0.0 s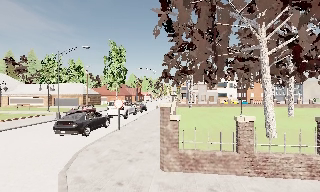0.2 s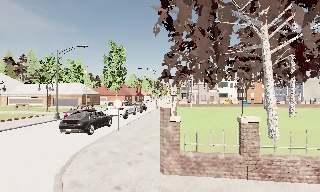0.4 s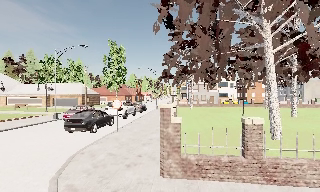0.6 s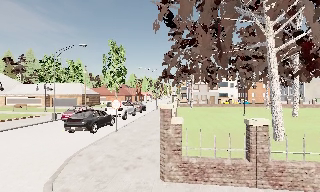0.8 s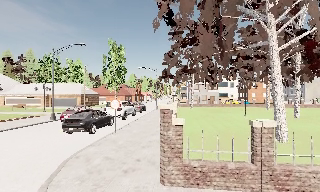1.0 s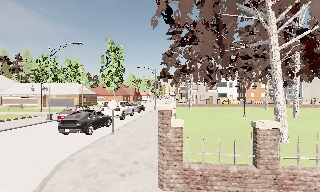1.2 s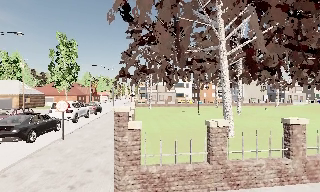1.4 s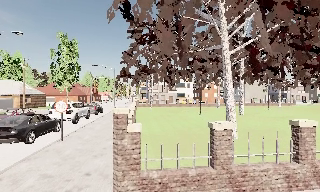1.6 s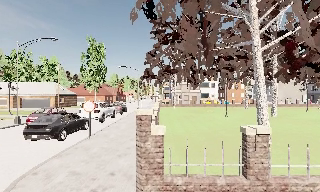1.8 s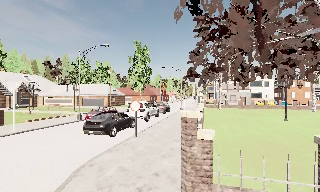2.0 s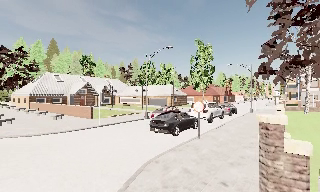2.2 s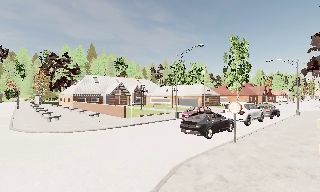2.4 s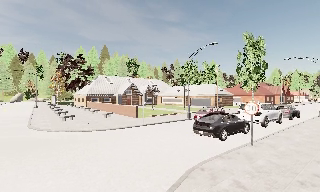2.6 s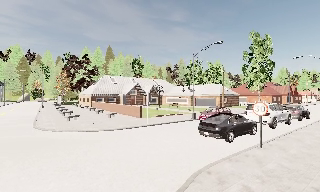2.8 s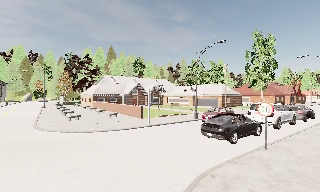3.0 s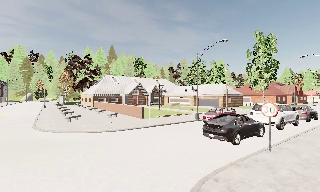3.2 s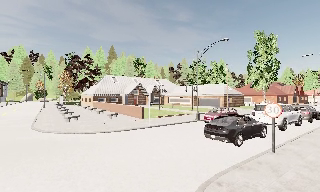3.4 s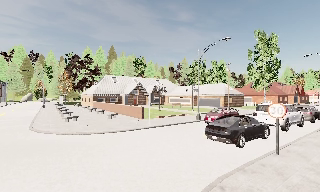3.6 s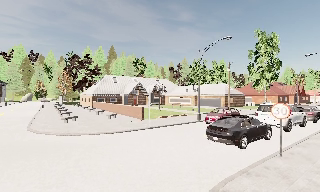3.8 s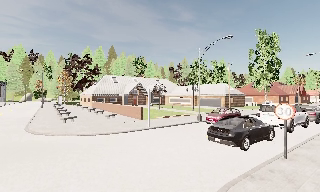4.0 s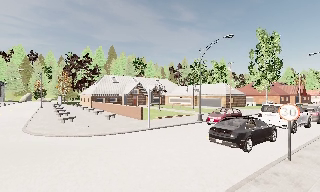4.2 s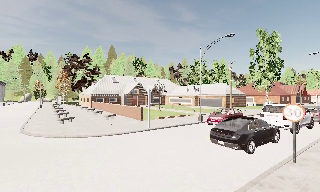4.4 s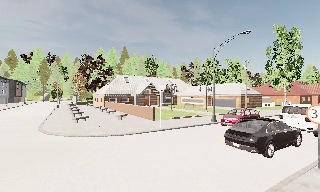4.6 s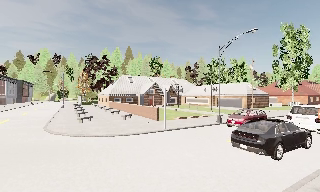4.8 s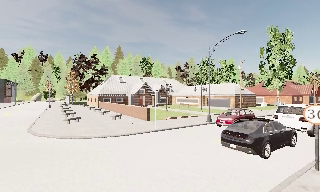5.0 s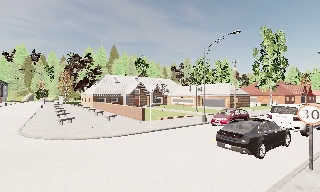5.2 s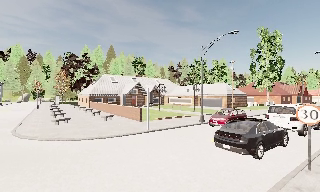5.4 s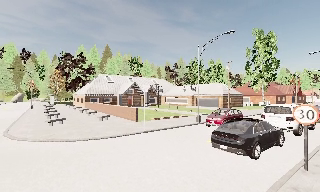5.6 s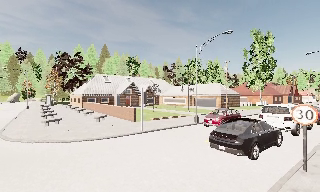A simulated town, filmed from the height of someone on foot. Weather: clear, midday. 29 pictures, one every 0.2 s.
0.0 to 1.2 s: The camera swings to its right by about 15 degrees, and the scene slides to the left. It travels forward, about 1.5 m, so what stands in front looms larger.
1.2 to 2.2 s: The camera swings to its left by about 55 degrees, and the scene slides to the right. It travels forward, about 1 m.
2.2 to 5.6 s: The camera travels forward, about 3 m, so what stands in front looms larger.
The film runs forward here.
